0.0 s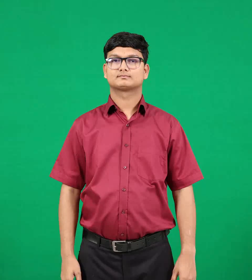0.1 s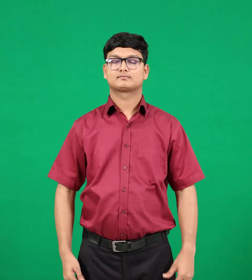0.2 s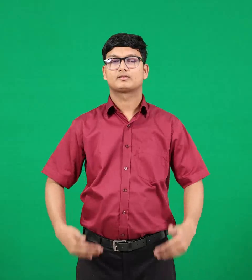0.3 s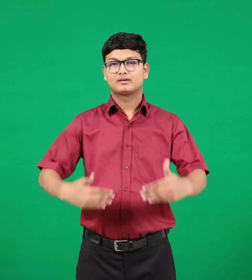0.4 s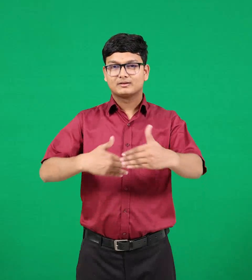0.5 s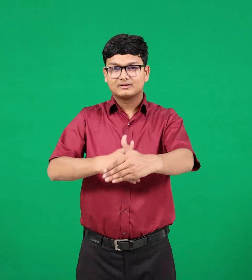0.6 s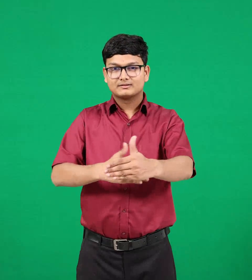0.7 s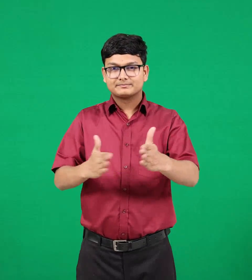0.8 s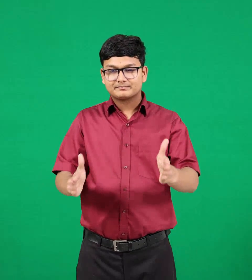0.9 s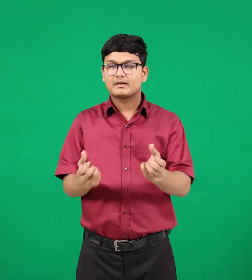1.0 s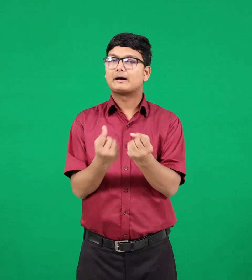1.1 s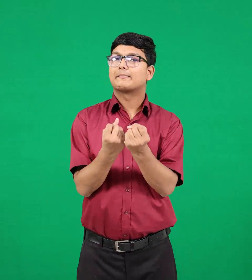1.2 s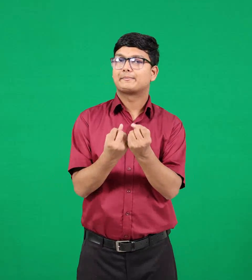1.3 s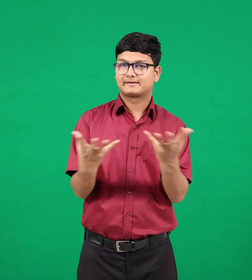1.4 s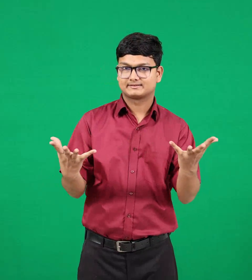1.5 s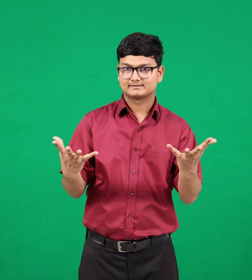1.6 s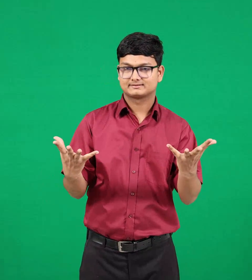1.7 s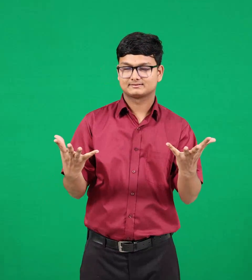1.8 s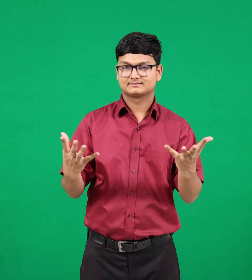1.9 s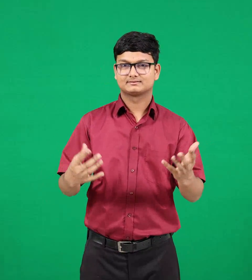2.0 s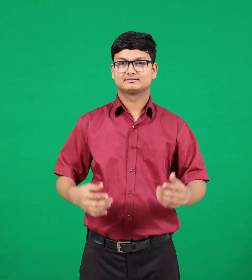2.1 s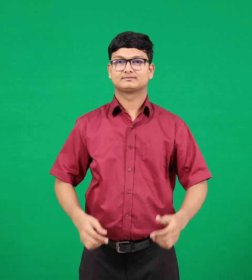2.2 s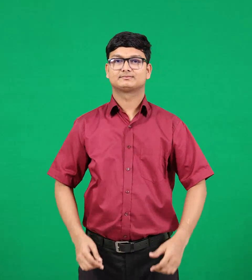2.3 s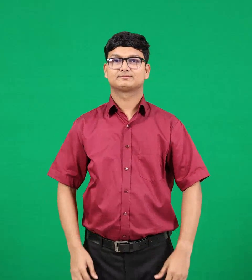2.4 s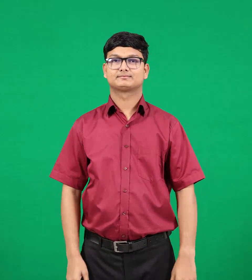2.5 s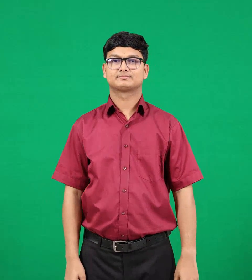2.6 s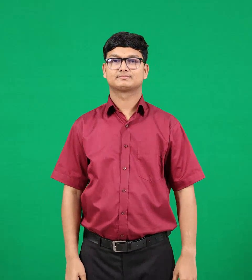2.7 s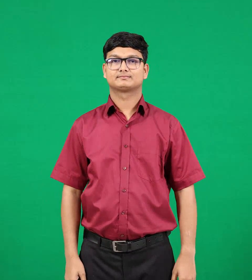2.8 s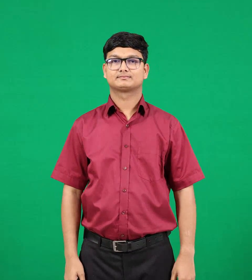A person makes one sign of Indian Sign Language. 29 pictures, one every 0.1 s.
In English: boxes
